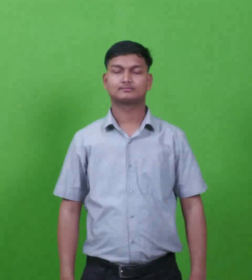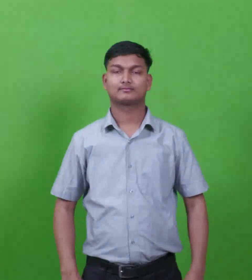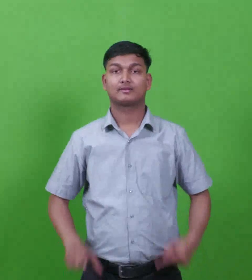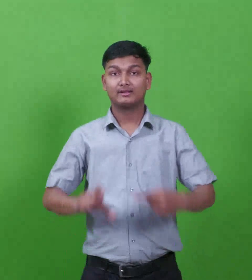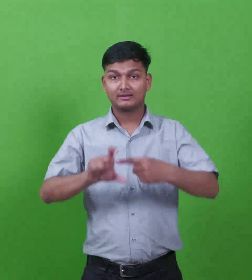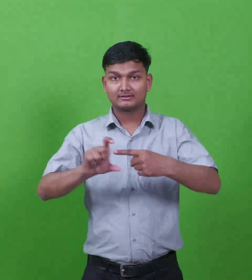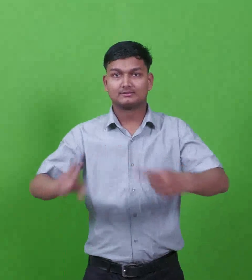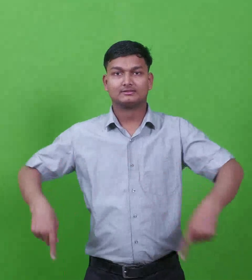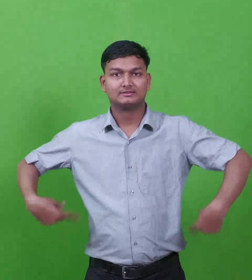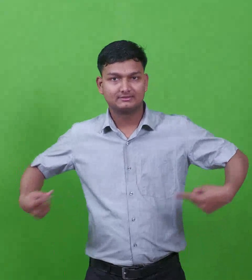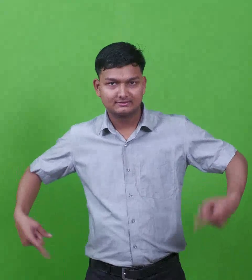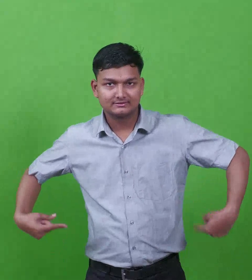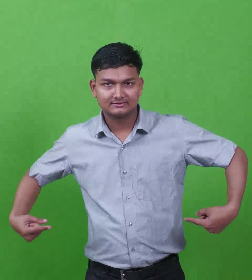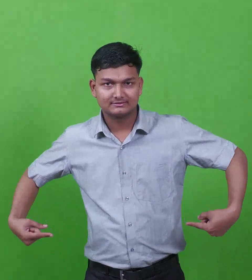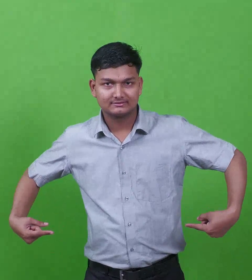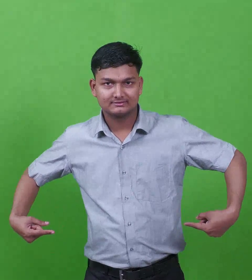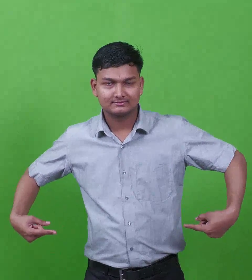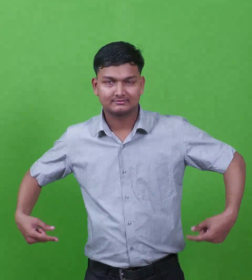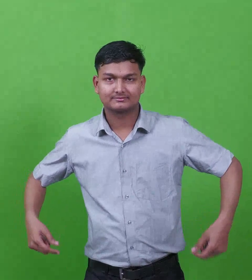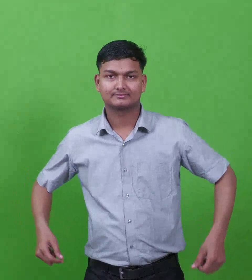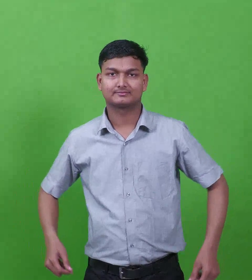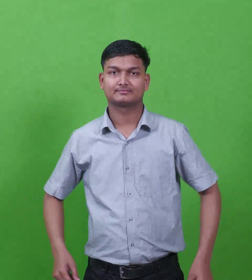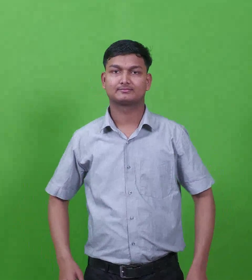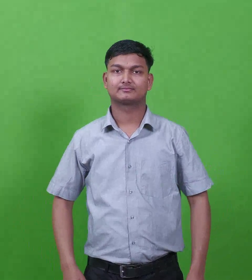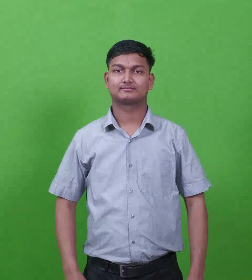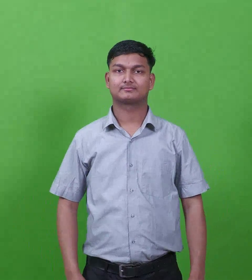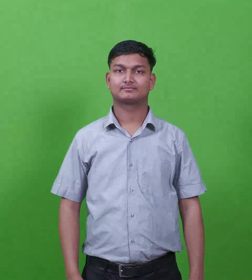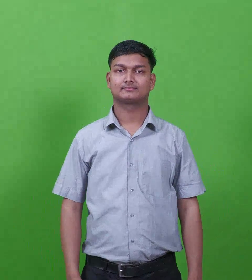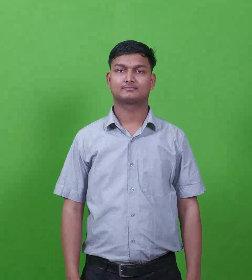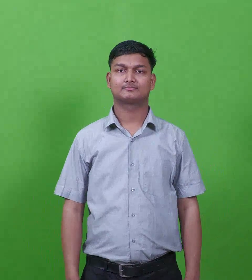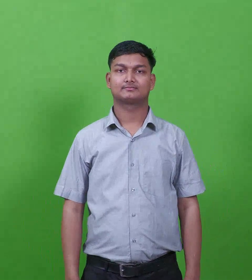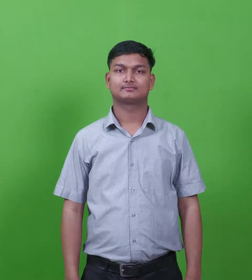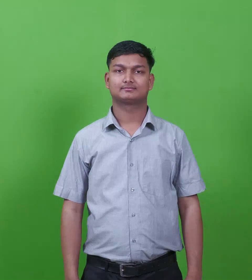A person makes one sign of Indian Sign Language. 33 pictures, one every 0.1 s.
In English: elijah
